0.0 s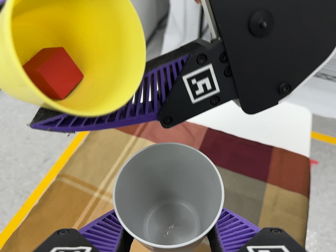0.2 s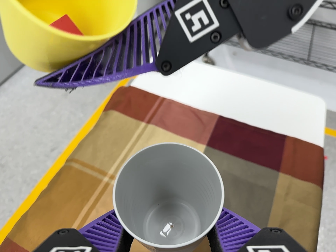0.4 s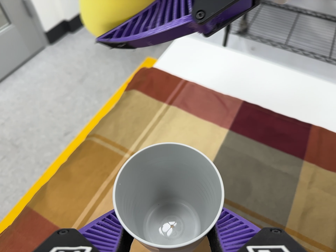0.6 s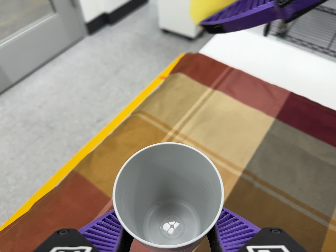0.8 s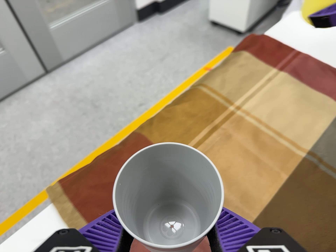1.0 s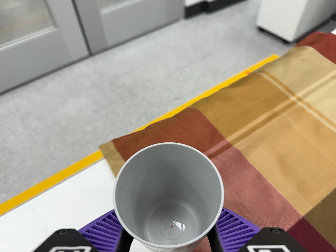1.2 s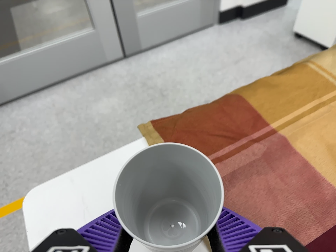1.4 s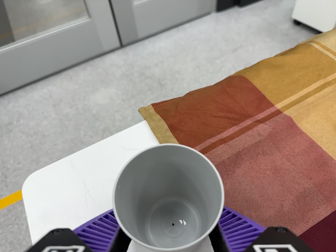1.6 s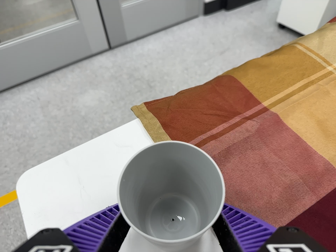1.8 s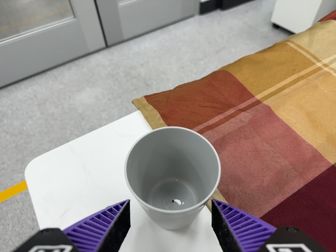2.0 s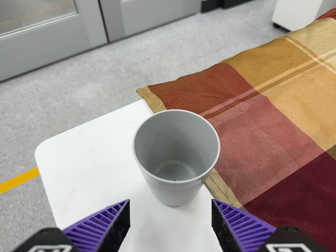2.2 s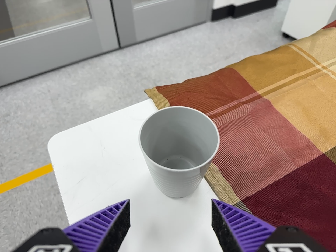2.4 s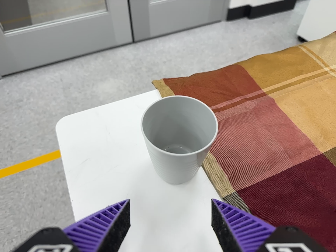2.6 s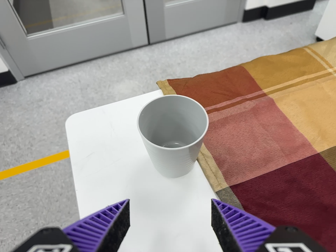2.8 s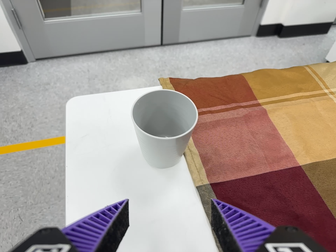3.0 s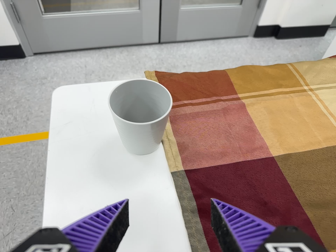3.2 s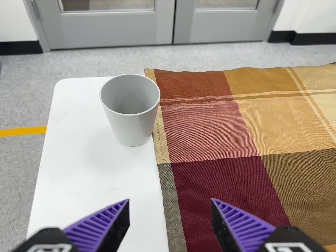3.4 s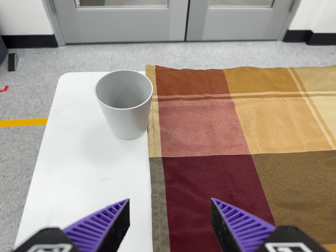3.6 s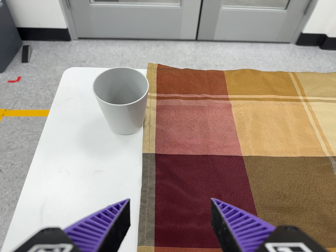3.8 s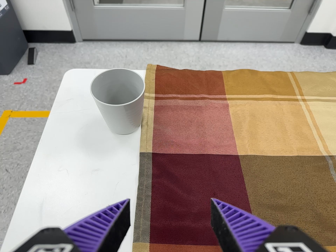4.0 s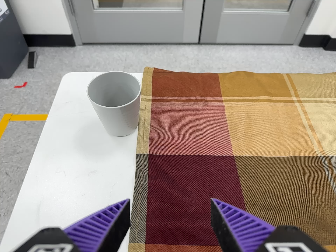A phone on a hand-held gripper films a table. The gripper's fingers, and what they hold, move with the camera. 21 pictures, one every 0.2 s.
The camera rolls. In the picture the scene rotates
clockwise.
The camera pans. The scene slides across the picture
to the right.
0.0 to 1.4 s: The scene slides to the right, as the camera pans about 25 degrees to its left. It travels toward the bottom of its view and to its left, about 28 cm, so close, fixed things drift upward. It rolls about its line of sight by about 30 degrees, and the scene rotates clockwise.
1.4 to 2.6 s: The camera travels backward and toward the bottom of its view, about 10 cm, so what stands in front gets smaller.
2.6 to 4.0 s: The camera travels to its right and backward, about 18 cm. It rolls about its line of sight by about 20 degrees, and the scene rotates clockwise.
The film runs backward here.
